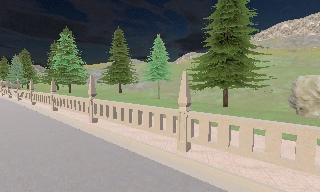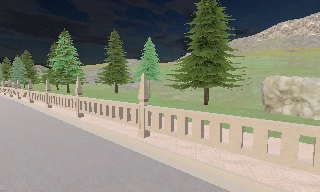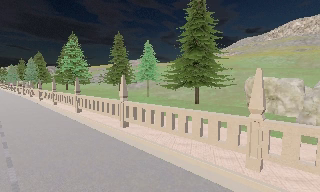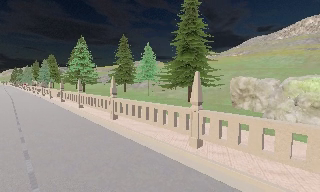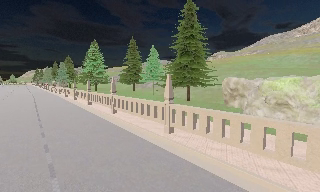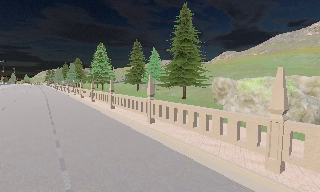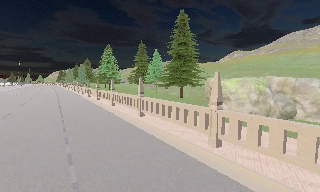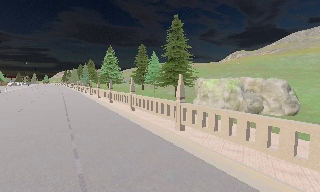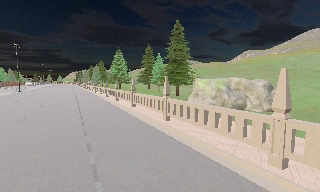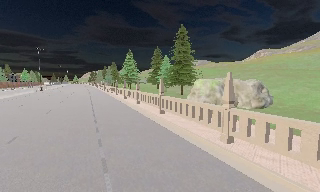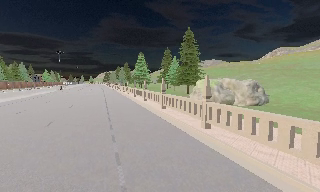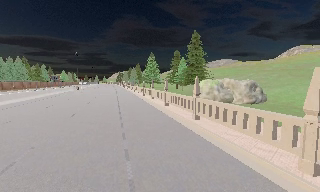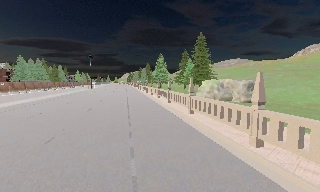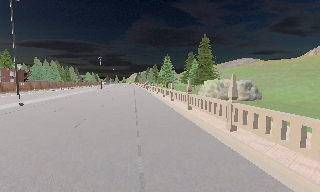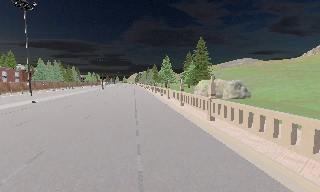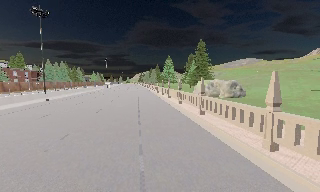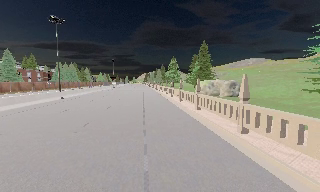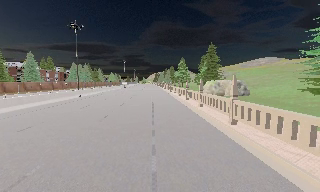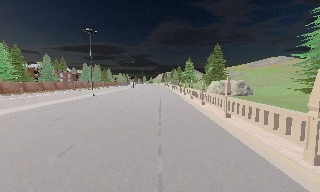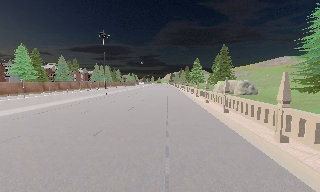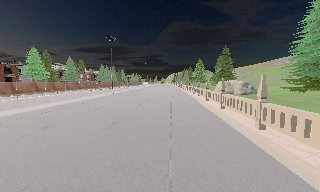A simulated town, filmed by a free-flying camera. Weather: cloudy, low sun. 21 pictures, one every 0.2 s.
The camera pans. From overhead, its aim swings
counterclockwise.
0.0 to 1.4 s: The camera pans to its left, which is counterclockwise from overhead, by about 20 degrees. It travels backward and to its right, about 16 m, so what stands in front gets smaller.
1.4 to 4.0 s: The camera pans to its left, which is counterclockwise from overhead, by about 35 degrees. It travels backward, about 25 m.
The film runs backward here.
